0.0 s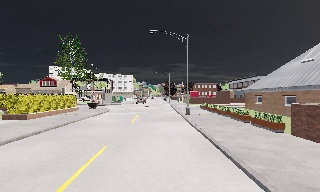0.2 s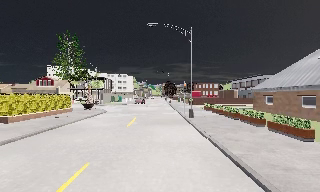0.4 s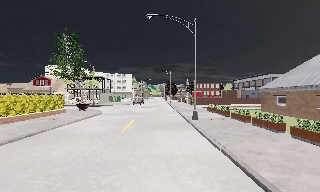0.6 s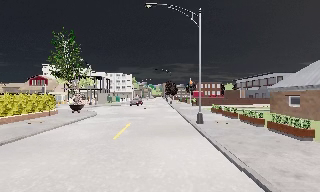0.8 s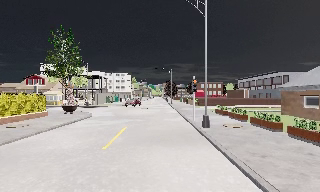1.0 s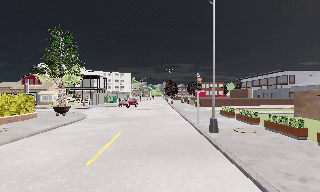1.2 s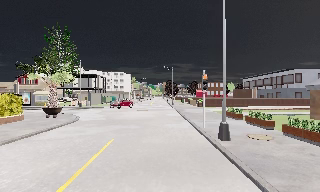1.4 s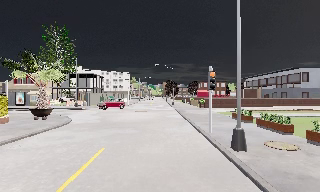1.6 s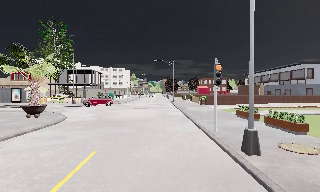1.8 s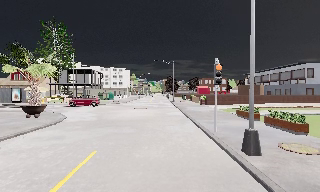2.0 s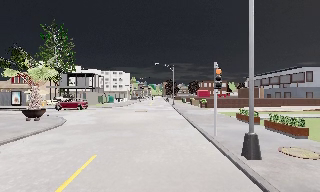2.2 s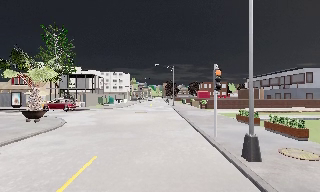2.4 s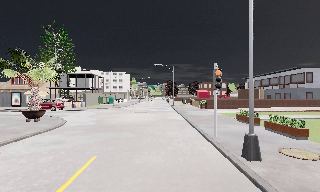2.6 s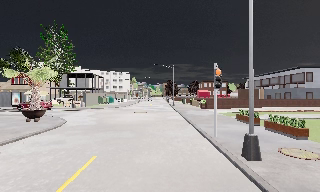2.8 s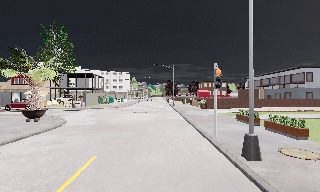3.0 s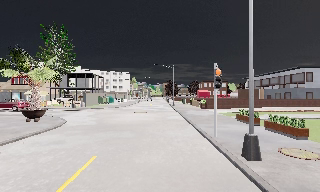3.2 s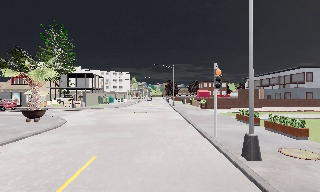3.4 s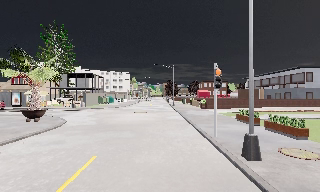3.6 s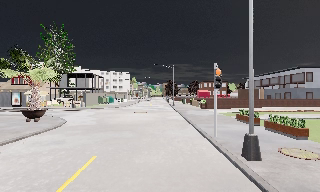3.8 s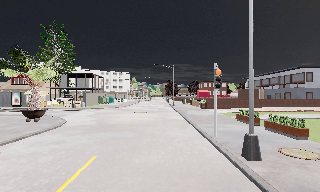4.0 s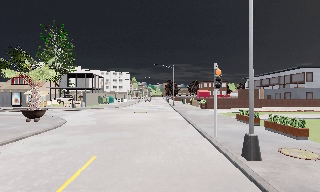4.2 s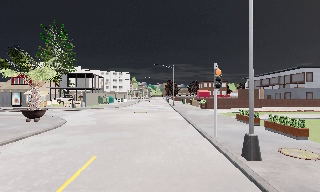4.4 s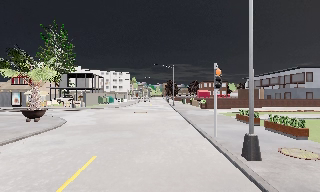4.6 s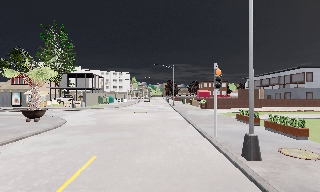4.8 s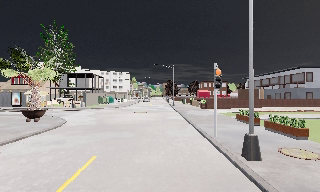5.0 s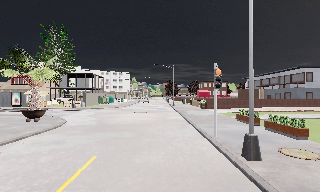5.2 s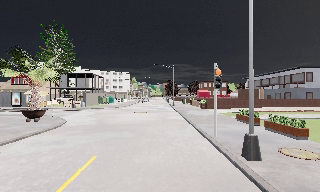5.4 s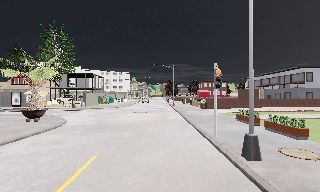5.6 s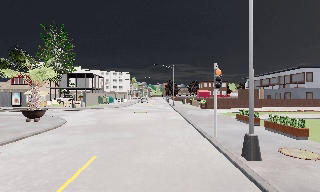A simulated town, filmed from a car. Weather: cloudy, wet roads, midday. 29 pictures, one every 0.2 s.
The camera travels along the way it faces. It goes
forward.
0.0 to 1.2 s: The camera travels forward, about 8 m, so what stands in front looms larger.
1.2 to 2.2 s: The camera travels forward, about 2 m, so what stands in front looms larger. It loses speed.
2.2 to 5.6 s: The camera keeps its place and its aim.
The film runs forward here.
